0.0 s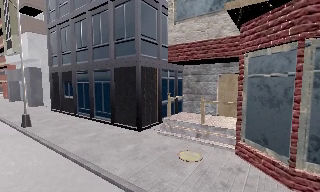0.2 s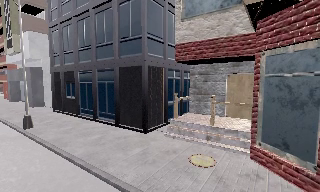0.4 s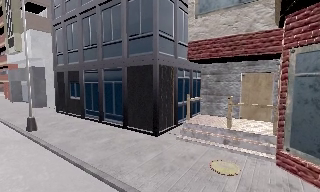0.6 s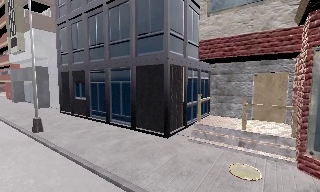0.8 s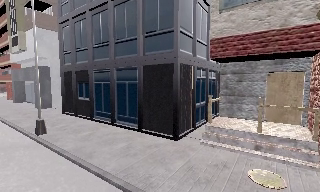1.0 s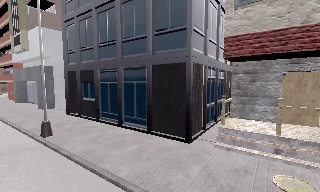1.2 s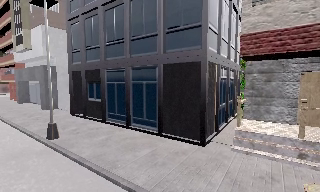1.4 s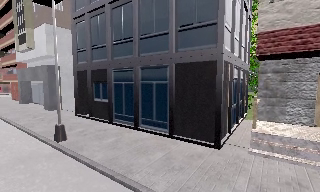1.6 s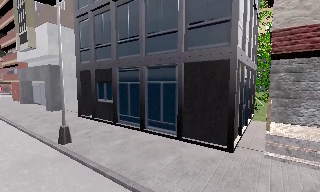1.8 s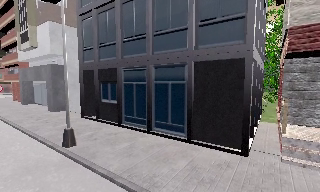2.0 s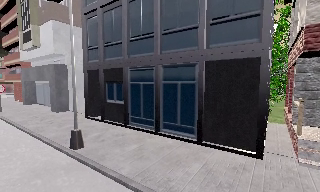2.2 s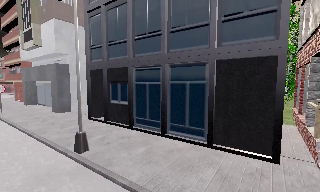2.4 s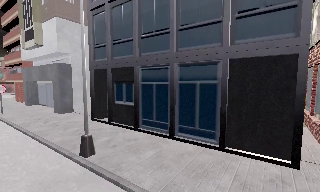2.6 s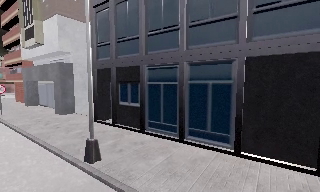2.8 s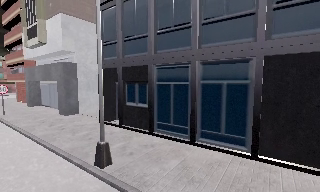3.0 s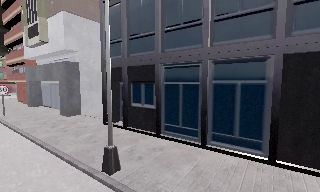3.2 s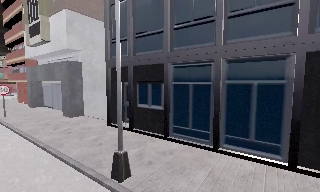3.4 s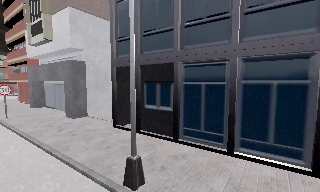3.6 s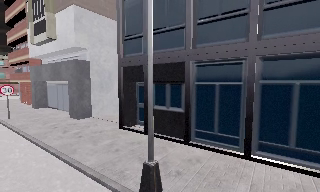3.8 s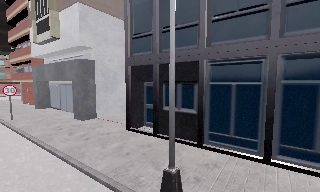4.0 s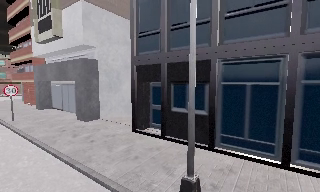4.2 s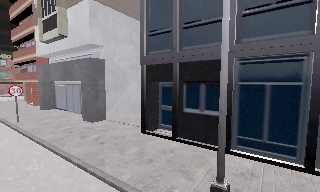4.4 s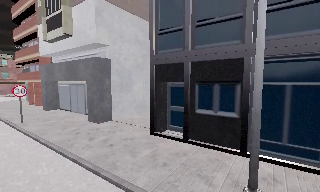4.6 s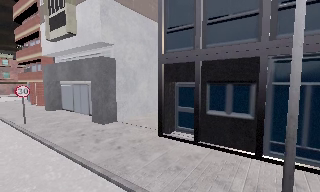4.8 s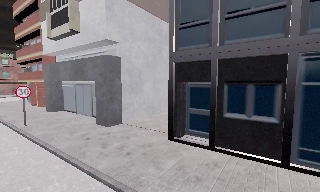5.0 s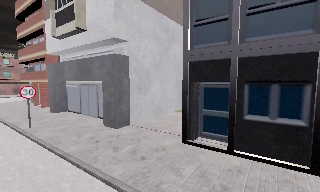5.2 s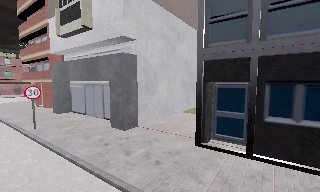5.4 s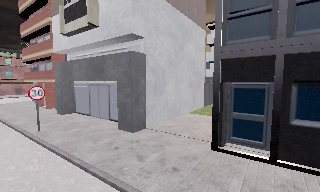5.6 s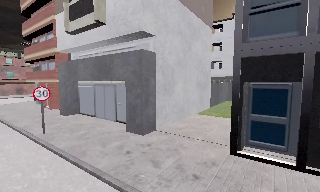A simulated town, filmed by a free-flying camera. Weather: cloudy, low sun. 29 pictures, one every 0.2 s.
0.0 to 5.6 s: The camera travels to its left and forward, about 14 m, so close, fixed things drift to the right.
The film runs forward here.
